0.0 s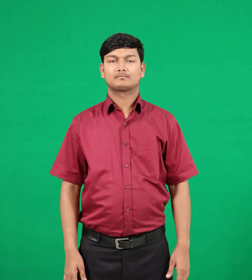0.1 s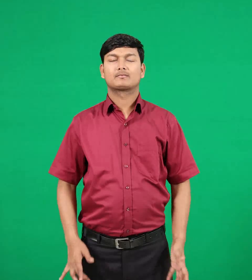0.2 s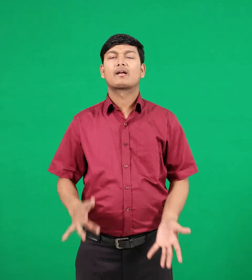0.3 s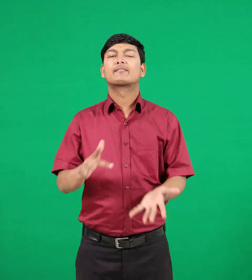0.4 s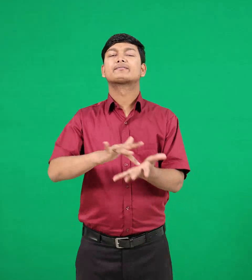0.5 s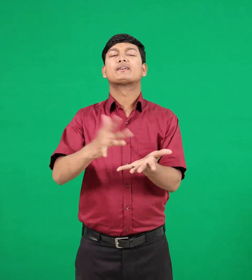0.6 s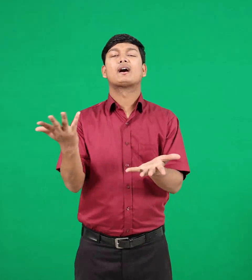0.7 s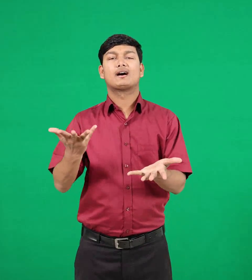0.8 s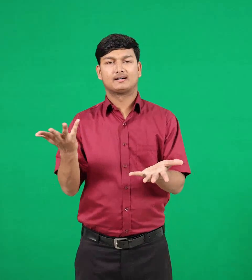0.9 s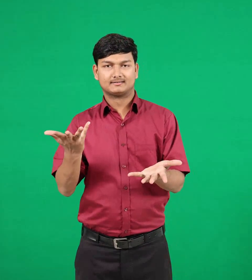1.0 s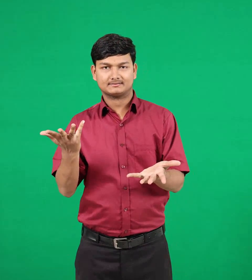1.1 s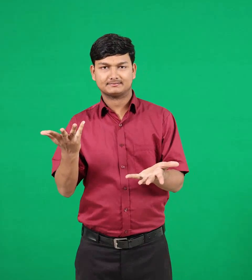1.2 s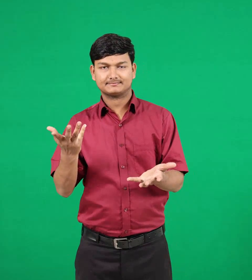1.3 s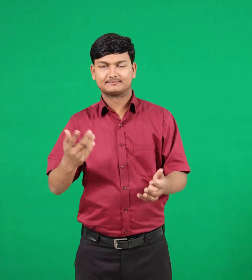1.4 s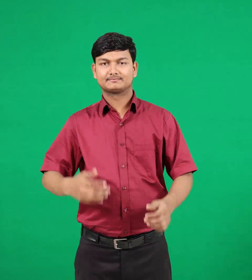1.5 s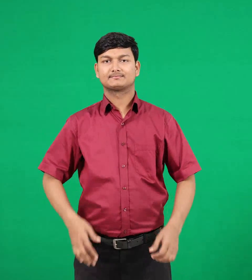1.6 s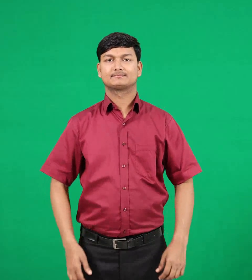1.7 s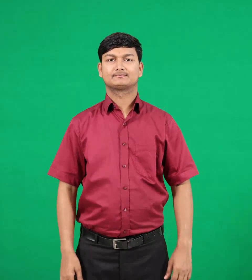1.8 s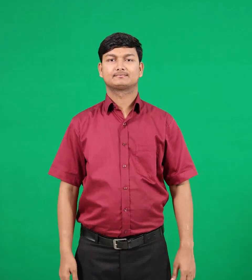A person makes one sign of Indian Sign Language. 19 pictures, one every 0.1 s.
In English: where
